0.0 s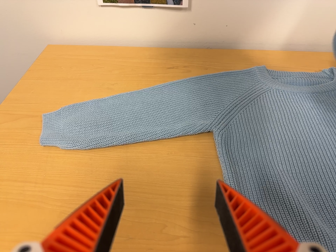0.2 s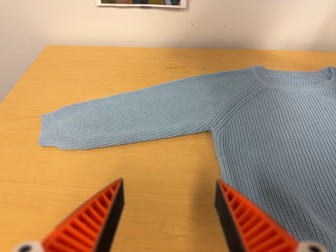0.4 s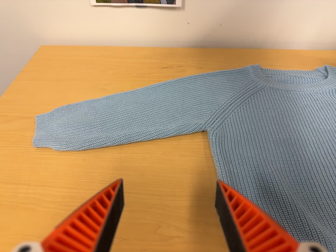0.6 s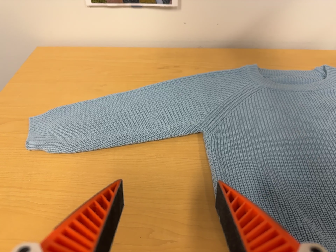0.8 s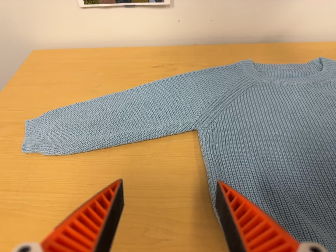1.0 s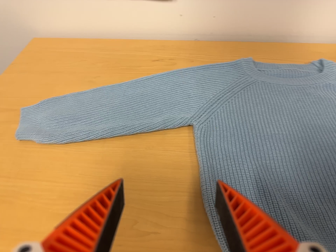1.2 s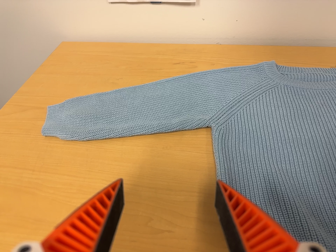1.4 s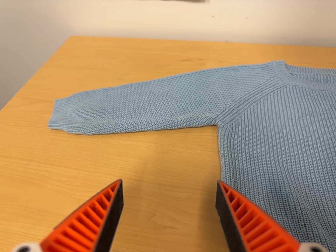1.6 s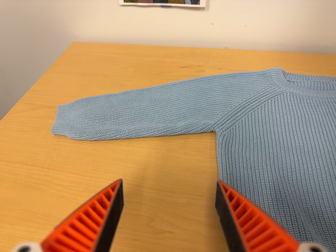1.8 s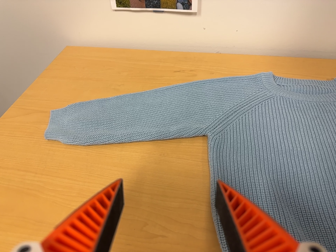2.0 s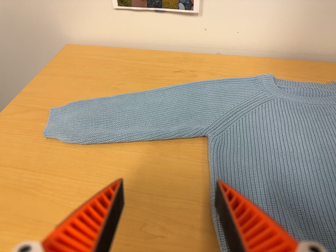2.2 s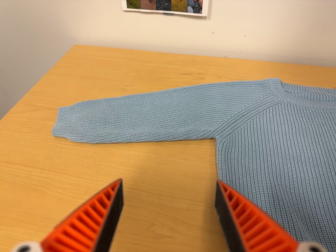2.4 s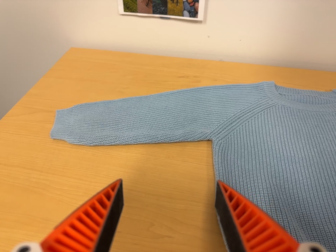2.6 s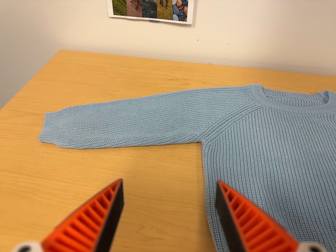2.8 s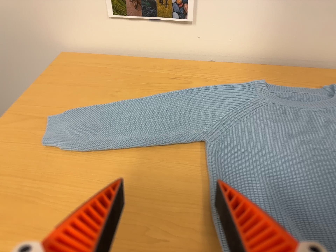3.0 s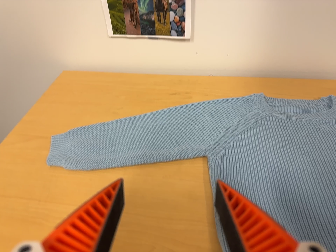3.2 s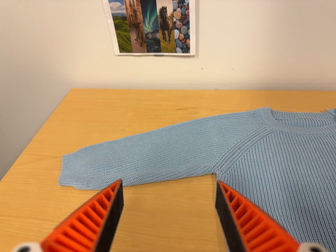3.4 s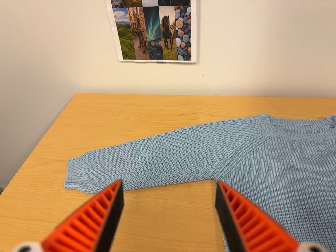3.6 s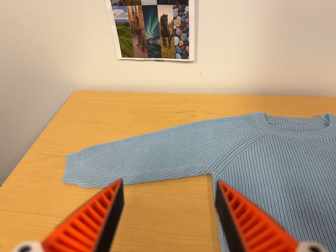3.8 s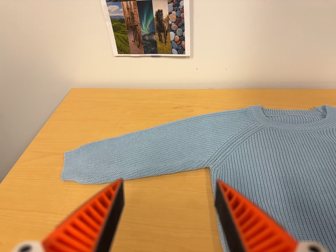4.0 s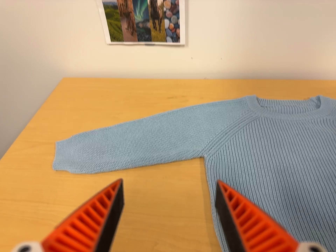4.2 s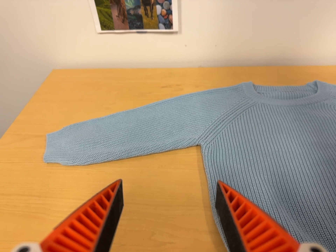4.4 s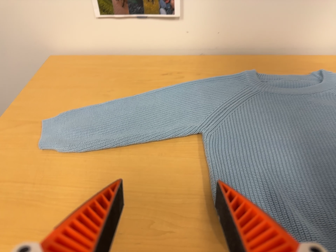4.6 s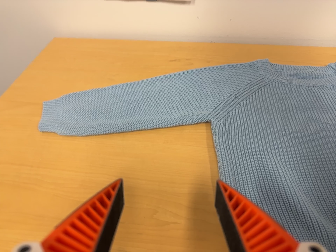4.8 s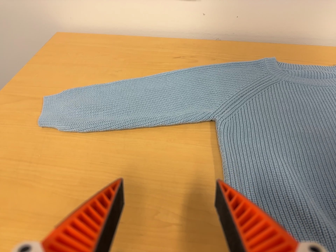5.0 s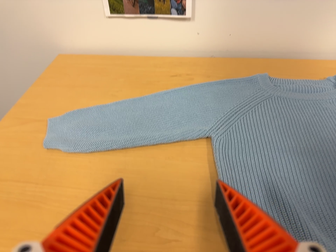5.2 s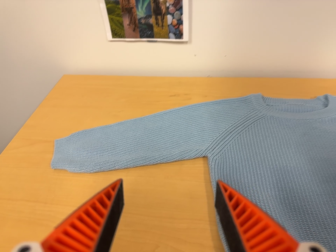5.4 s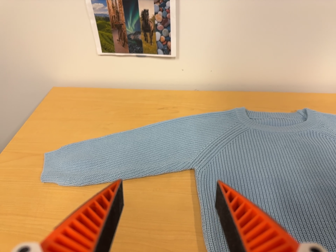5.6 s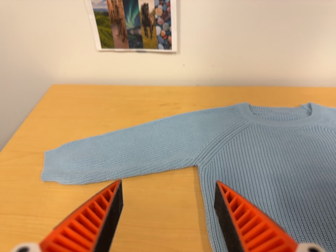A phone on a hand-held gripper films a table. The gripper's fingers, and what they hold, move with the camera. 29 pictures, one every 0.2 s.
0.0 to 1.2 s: The camera travels to its right, about 5 cm.
1.2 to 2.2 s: The camera shifts only a little, or ends up much as it began.
2.2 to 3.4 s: The camera travels toward the top of its view and backward, about 7 cm, so close, fixed things drift downward.
3.4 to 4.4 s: The camera travels toward the bottom of its view, about 6 cm, so close, fixed things drift upward.
4.4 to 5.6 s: The camera shifts only a little, or ends up much as it began.
The film runs backward here.
